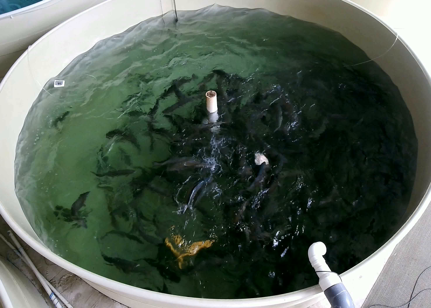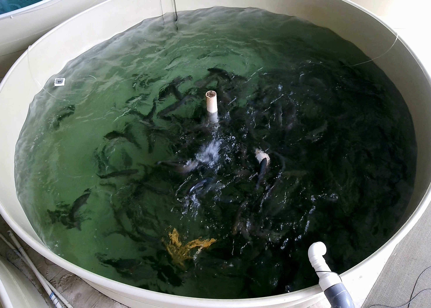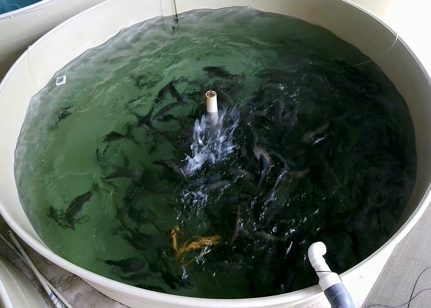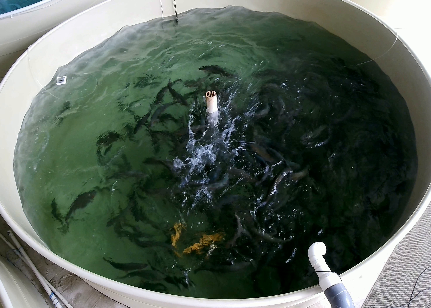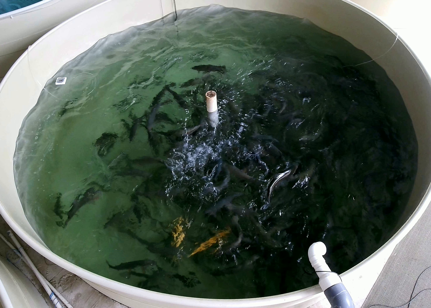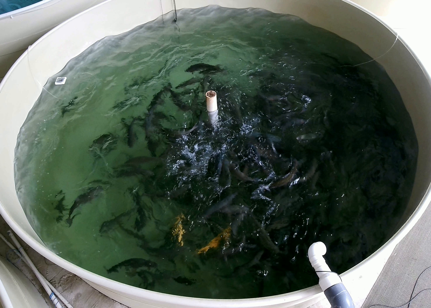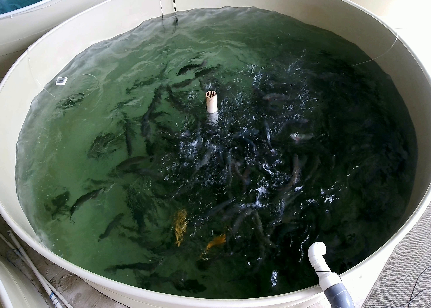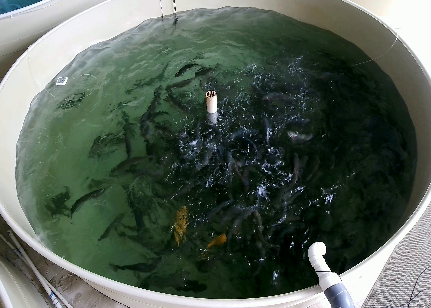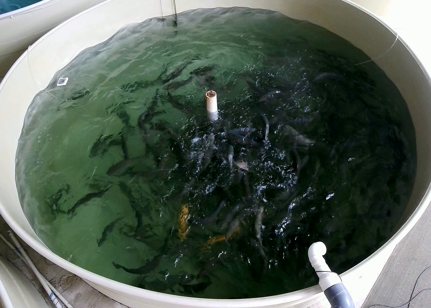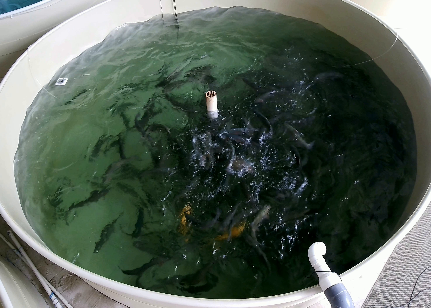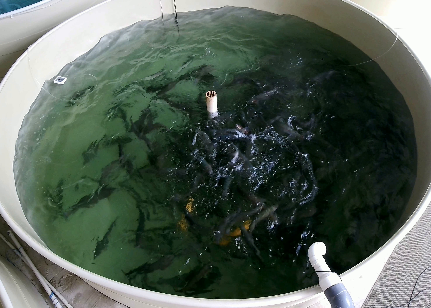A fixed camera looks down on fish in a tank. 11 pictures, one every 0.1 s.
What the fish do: Strong feeding.
